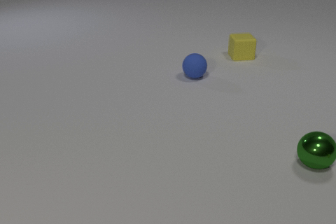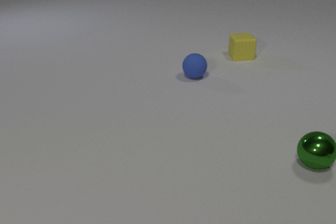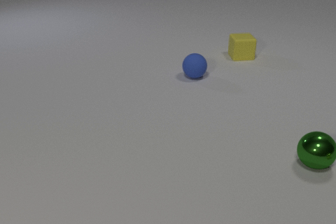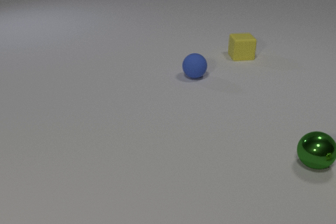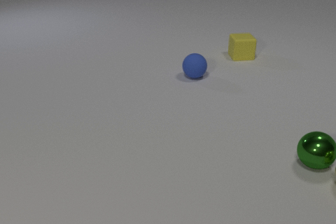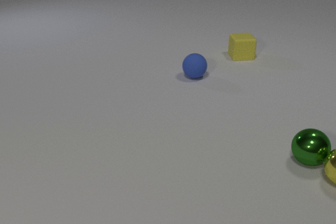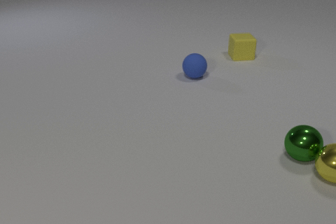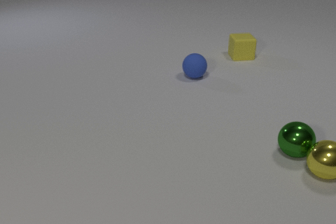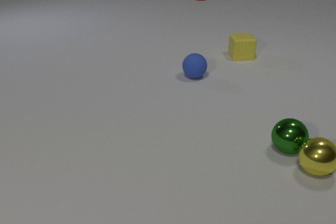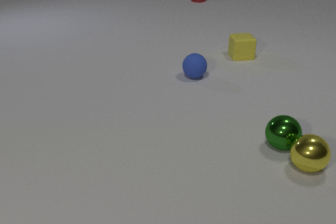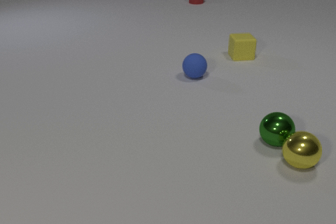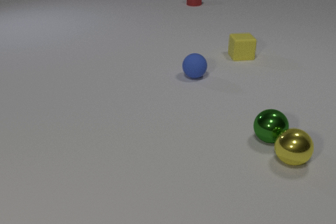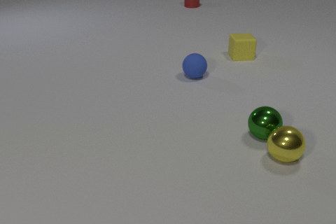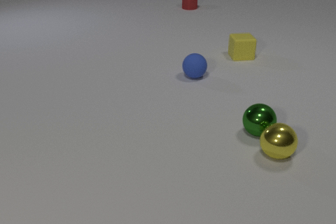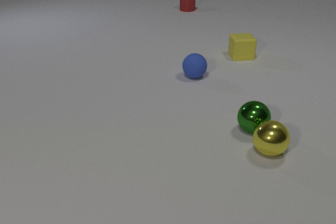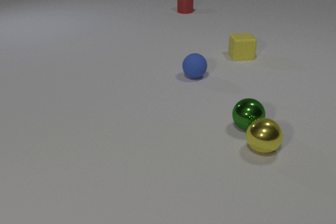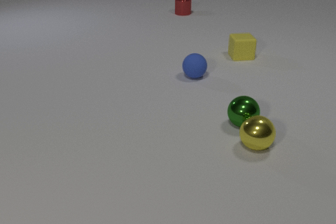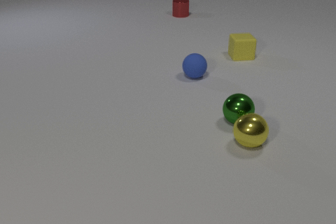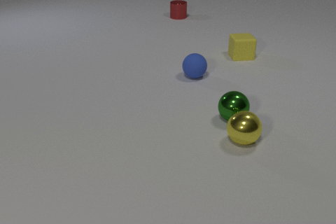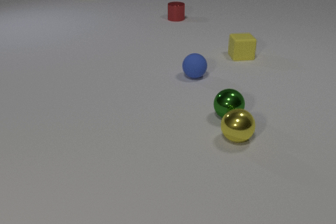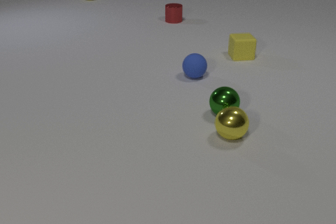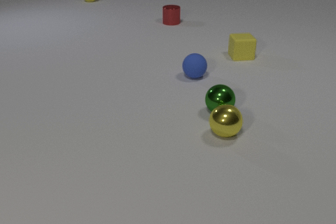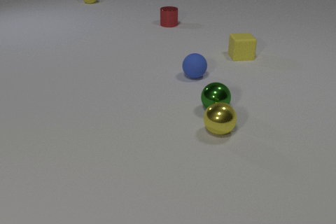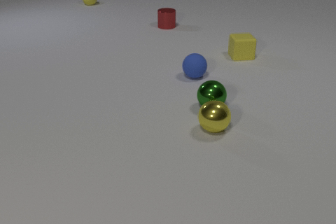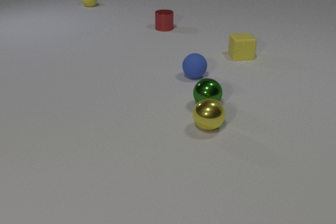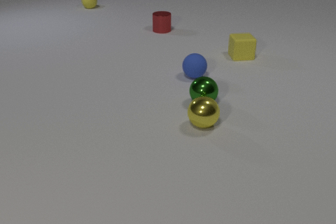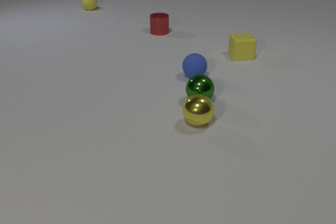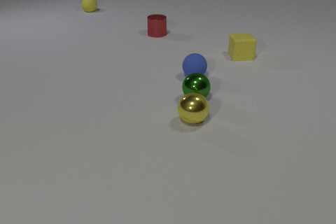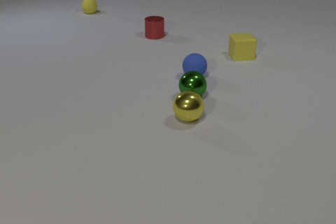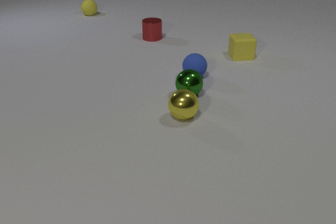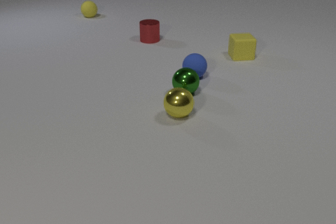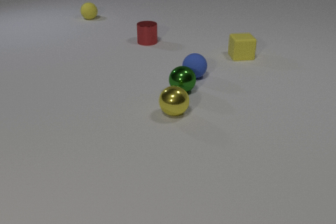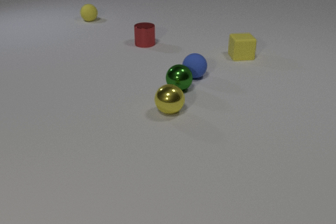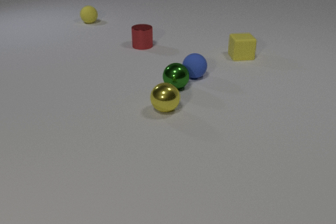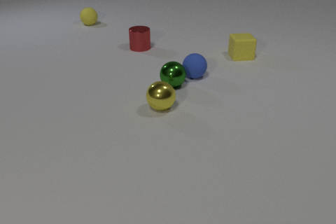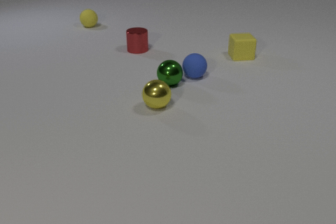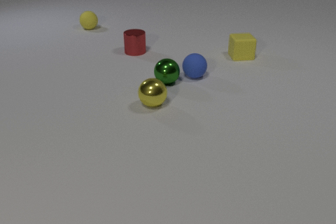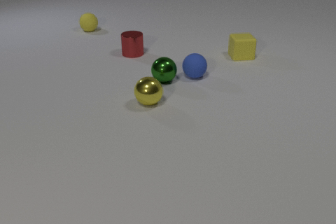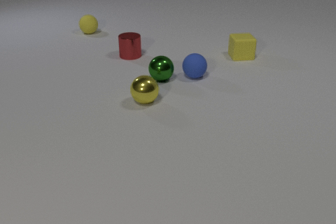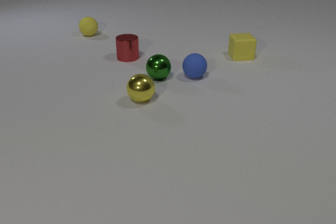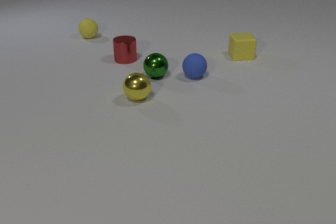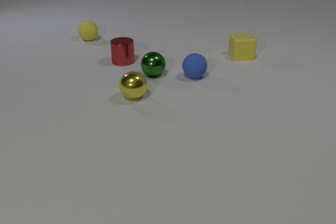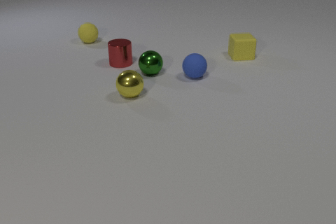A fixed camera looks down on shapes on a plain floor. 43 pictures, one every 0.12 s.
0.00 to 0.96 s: The yellow metal sphere comes in at the right edge, rolls to the left. The green metal sphere rolls to the left and away from the camera. The red metal cylinder comes in at the top edge, slides toward the camera. The yellow metal sphere and the green metal sphere collide.
0.96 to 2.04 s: The yellow metal sphere rolls to the left and away from the camera. The green metal sphere rolls to the left and away from the camera. The red metal cylinder slides toward the camera.
2.04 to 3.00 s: The yellow metal sphere rolls to the left and away from the camera. The green metal sphere rolls to the left and away from the camera. The red metal cylinder slides toward the camera. The yellow rubber sphere comes in at the top edge, rolls toward the camera.
3.00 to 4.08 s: The yellow metal sphere rolls to the left and away from the camera. The green metal sphere rolls away from the camera and to the left. The red metal cylinder slides toward the camera and to the left. The yellow rubber sphere rolls toward the camera.
4.08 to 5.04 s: The yellow metal sphere rolls to the left and away from the camera. The green metal sphere rolls away from the camera and to the left. The red metal cylinder slides toward the camera and to the left. The yellow rubber sphere rolls toward the camera.
Are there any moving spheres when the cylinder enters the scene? yes.
What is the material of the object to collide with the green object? metal.
What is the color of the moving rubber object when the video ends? yellow.
